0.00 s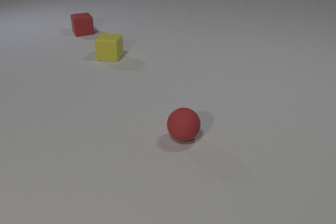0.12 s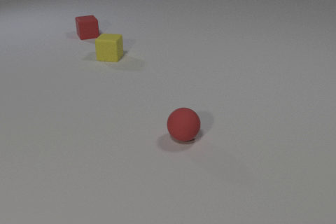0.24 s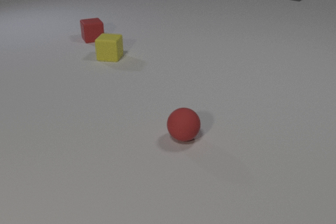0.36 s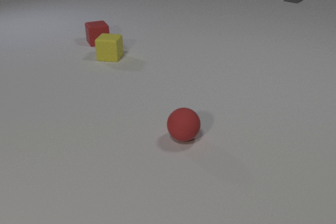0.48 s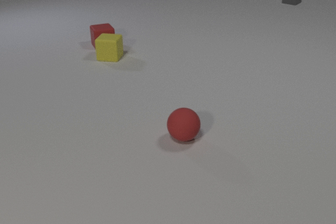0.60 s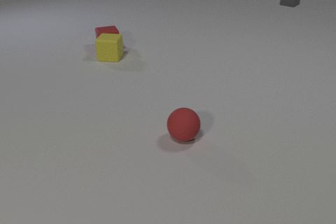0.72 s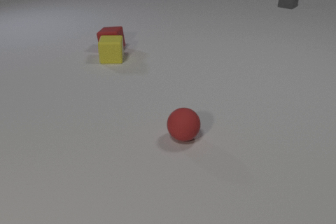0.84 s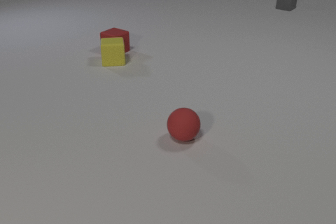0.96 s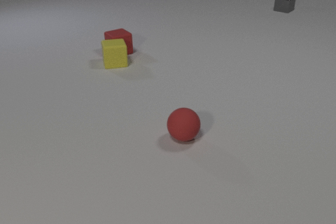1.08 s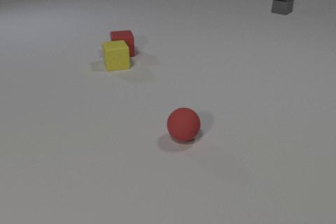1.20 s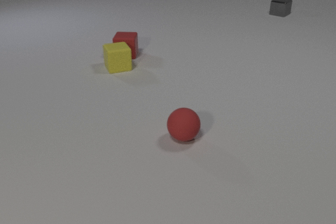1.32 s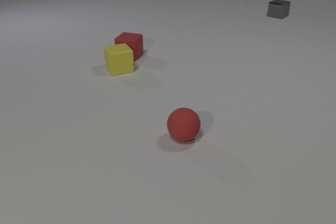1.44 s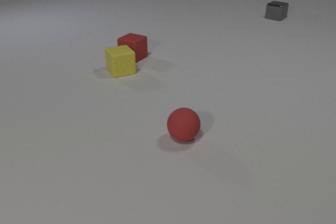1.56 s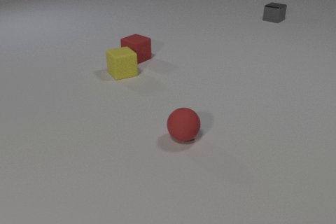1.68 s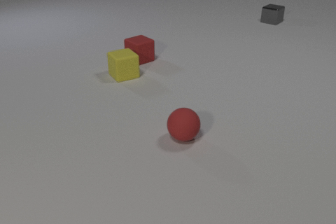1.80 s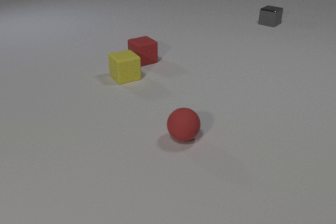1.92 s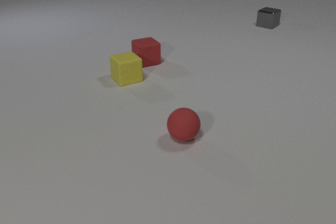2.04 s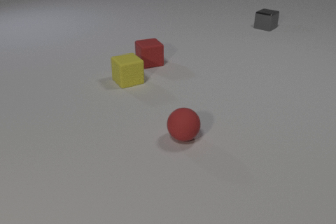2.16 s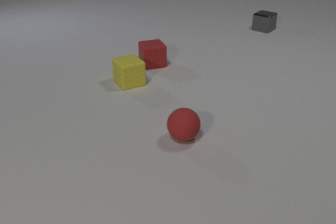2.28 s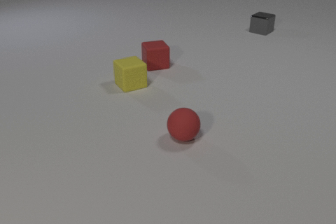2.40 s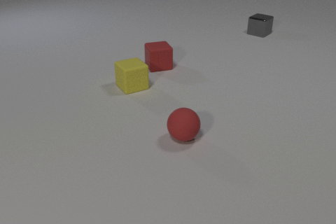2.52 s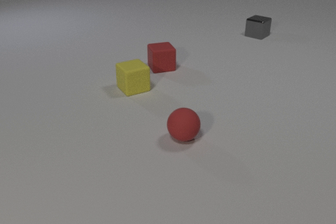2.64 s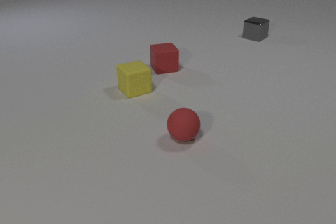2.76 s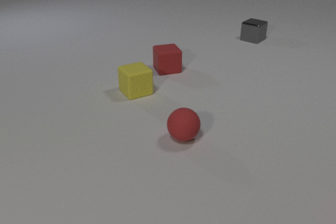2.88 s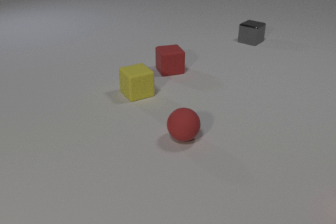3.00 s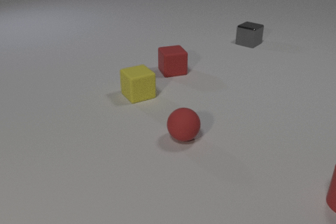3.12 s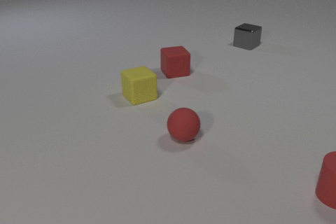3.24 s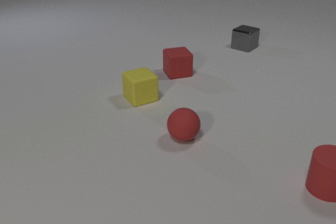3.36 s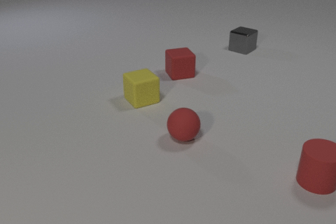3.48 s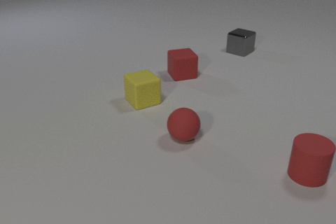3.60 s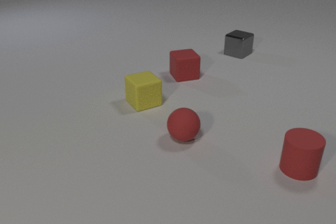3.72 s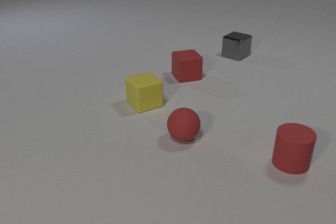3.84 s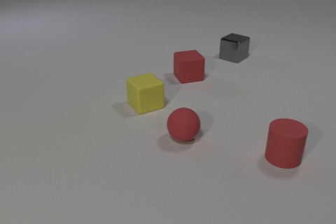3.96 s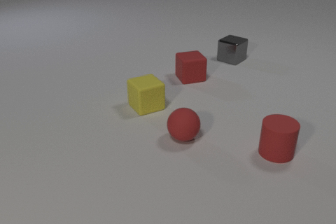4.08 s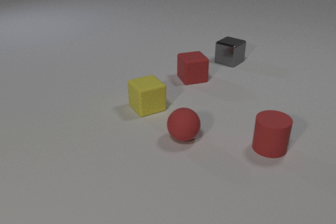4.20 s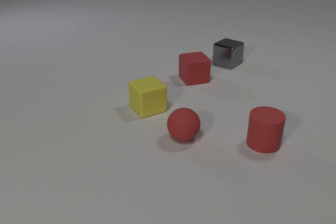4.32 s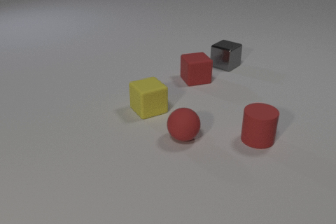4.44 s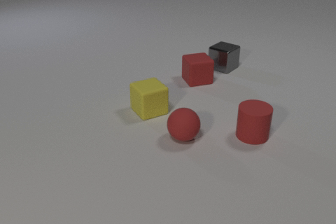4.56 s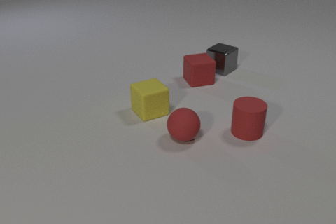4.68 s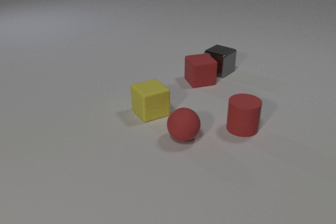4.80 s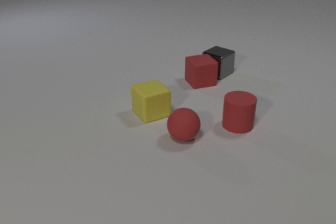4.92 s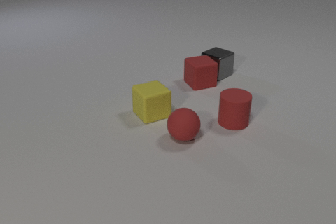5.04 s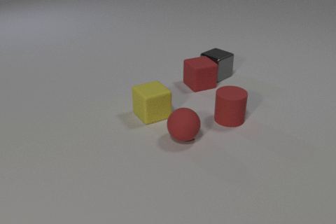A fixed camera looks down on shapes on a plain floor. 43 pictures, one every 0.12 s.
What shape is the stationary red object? sphere.
How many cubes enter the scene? 0.
How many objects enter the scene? 1.
0.00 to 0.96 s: The red rubber cube slides toward the camera and to the right, spins clockwise seen from above by about 75 degrees, its near face sliding to the left. The yellow rubber cube slides toward the camera, spins counterclockwise seen from above by about 30 degrees, its near face sliding to the right. The gray metal cube slides toward the camera. The red rubber cube and the yellow rubber cube collide.
0.96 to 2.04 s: The red rubber cube slides toward the camera and to the right, spins so that its near face slides to the left, clockwise seen from above. The yellow rubber cube slides toward the camera. The gray metal cube slides toward the camera.
2.04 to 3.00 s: The red rubber cube slides to the right and toward the camera. The yellow rubber cube slides toward the camera. The gray metal cube slides toward the camera. The red rubber cylinder comes in at the right edge.
3.00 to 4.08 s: The red rubber cube slides to the right and toward the camera. The yellow rubber cube slides toward the camera. The gray metal cube slides toward the camera. The red rubber cylinder slides to the left and away from the camera.
4.08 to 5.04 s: The red rubber cube slides toward the camera and to the right. The yellow rubber cube slides toward the camera. The gray metal cube slides toward the camera. The red rubber cylinder slides away from the camera and to the left. The red rubber cube and the gray metal cube collide.
